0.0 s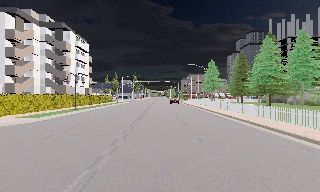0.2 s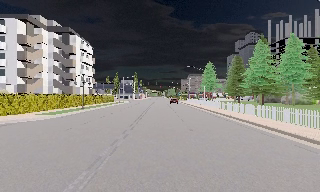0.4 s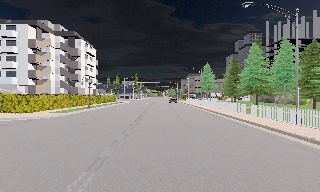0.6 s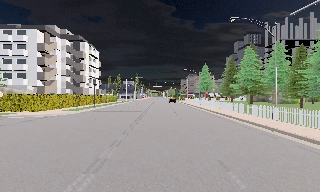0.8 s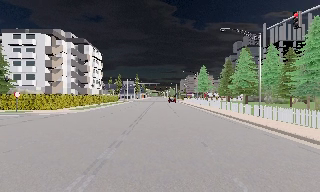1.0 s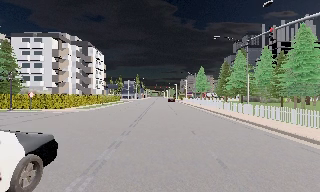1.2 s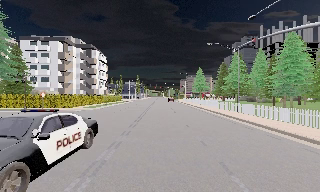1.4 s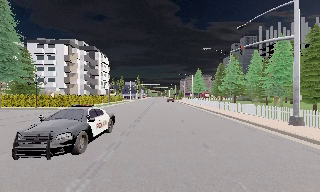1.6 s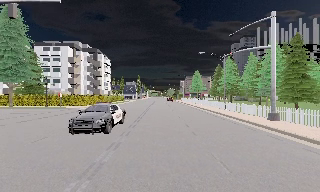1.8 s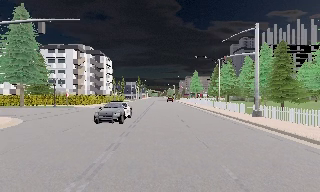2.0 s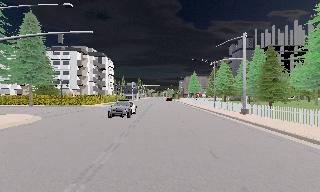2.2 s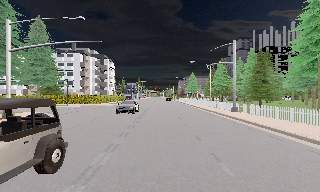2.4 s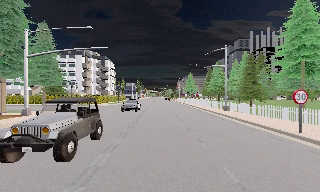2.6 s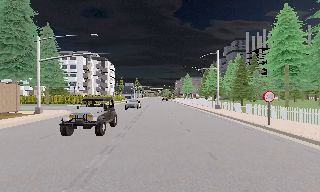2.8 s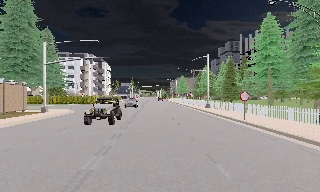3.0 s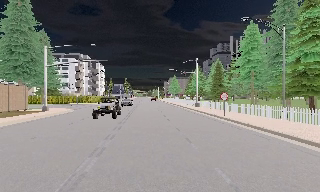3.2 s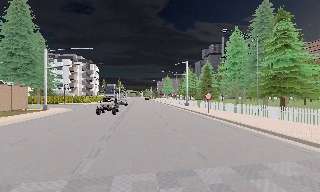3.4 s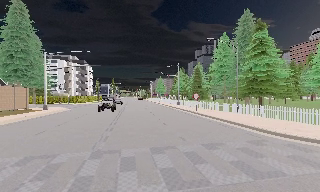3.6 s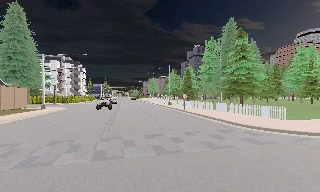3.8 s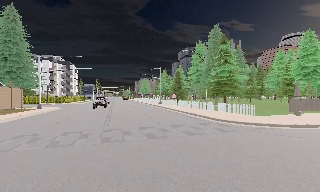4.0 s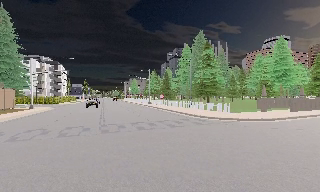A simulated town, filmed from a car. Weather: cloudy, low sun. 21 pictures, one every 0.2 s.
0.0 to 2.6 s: The camera travels backward, about 25 m, so what stands in front gets smaller.
2.6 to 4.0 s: The camera pans to its right, which is clockwise from overhead, by about 20 degrees. It travels backward, about 14 m, so what stands in front gets smaller.
The film runs backward here.
